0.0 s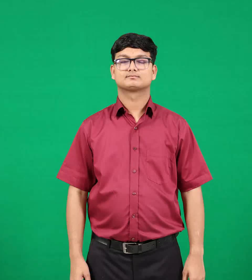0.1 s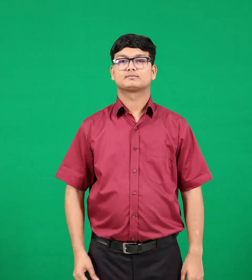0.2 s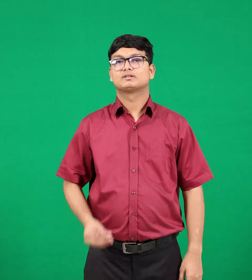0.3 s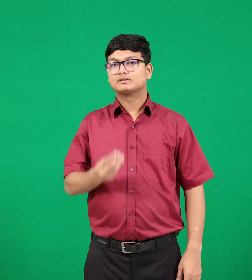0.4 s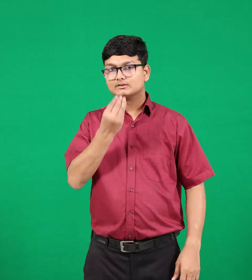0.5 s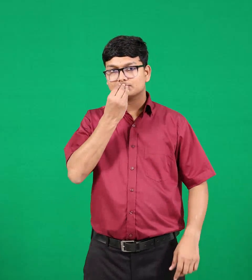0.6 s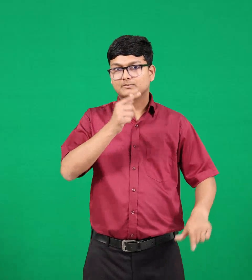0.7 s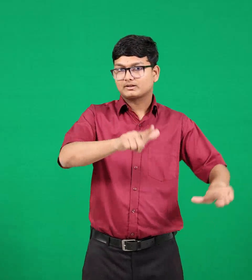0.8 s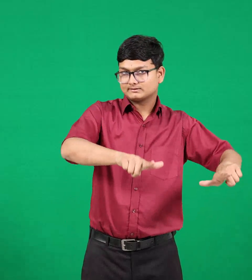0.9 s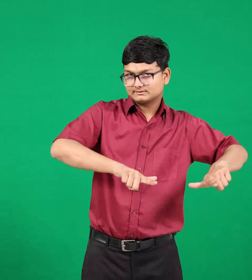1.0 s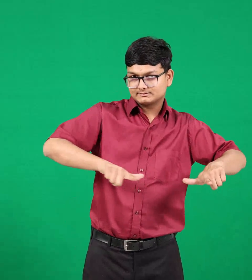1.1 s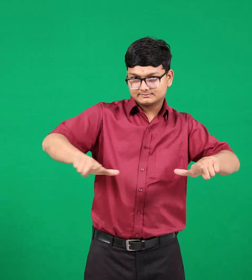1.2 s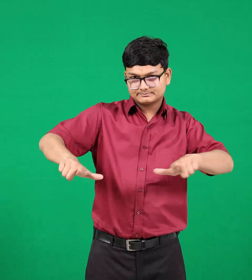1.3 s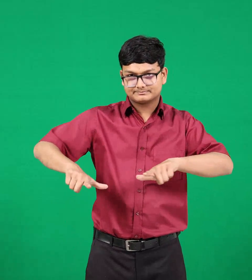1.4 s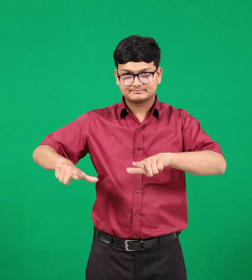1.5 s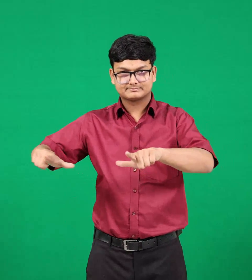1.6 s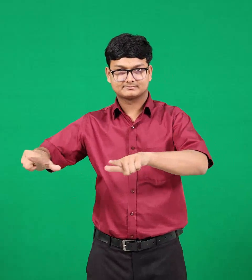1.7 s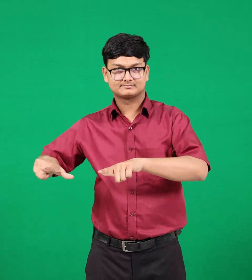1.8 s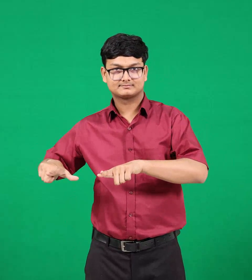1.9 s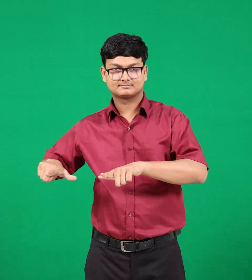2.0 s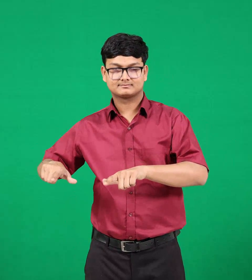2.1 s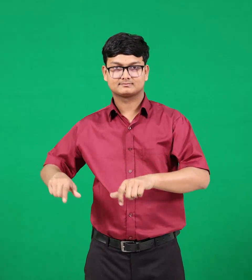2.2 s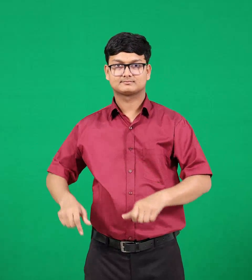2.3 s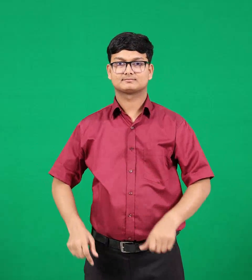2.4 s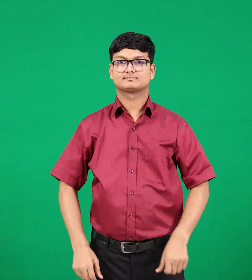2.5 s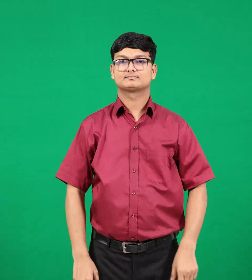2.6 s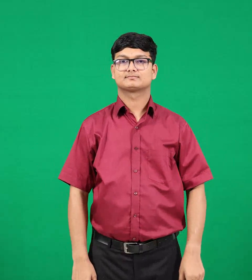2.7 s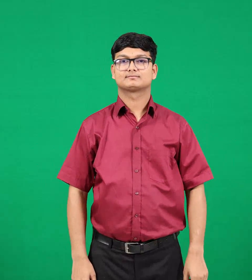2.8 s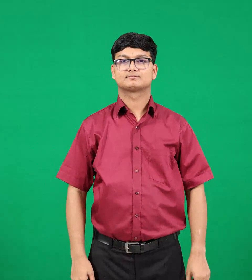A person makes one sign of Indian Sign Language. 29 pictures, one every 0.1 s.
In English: foods
